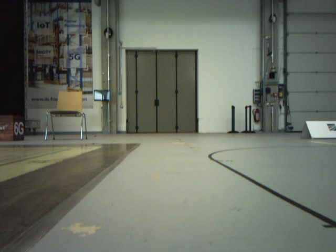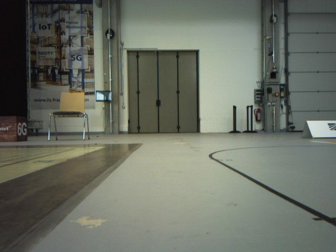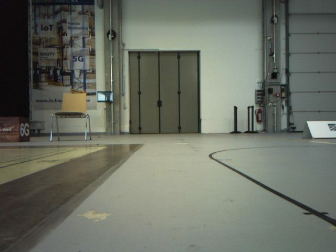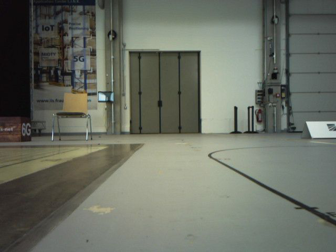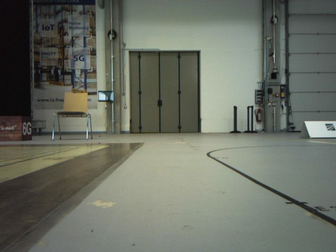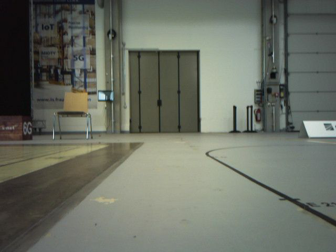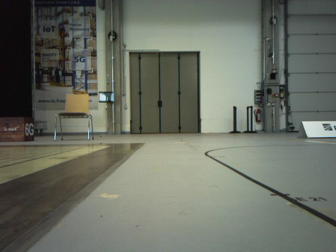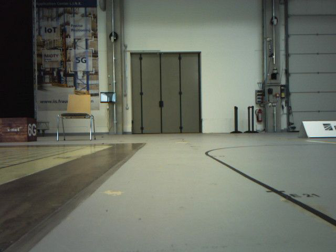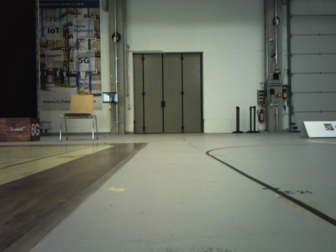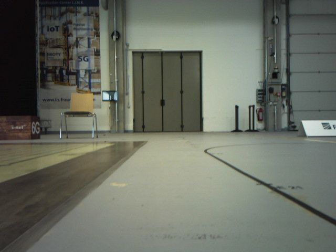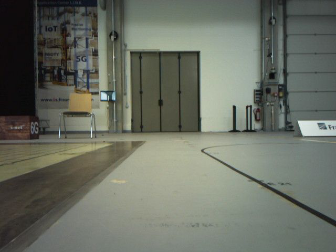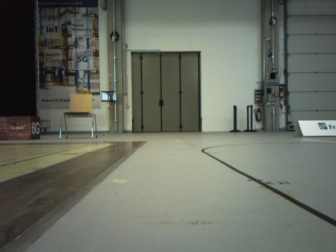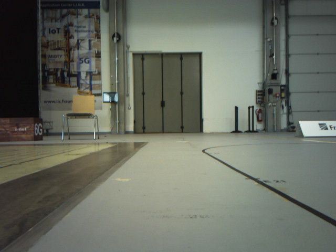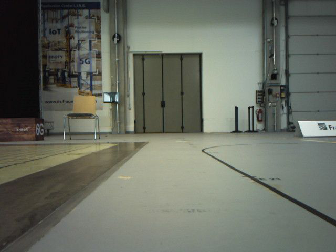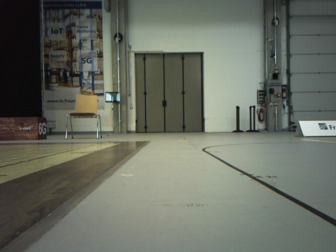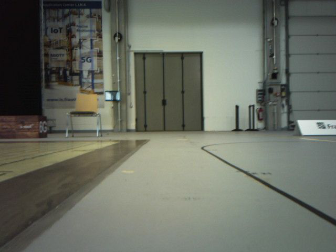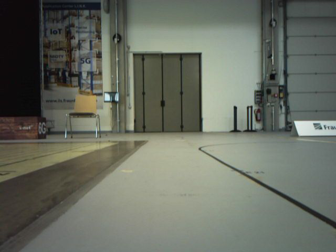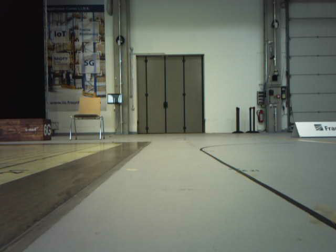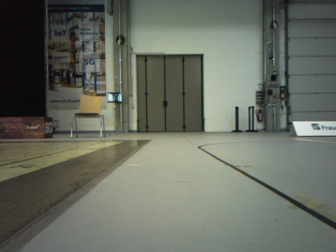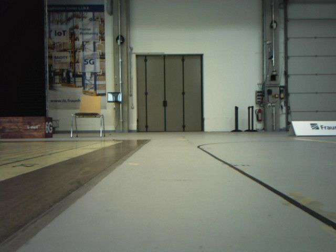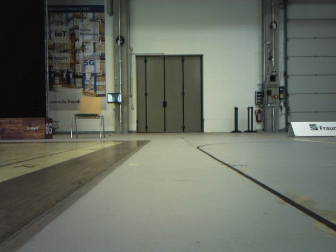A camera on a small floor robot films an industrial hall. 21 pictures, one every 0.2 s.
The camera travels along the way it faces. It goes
backward.
0.0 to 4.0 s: The camera travels backward, about 0.7 m, so what stands in front gets smaller.
The film runs backward here.
